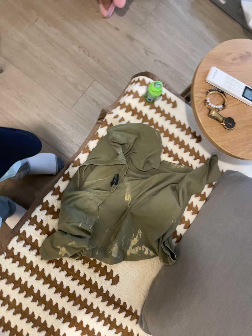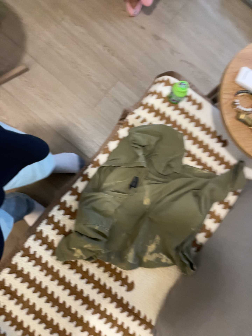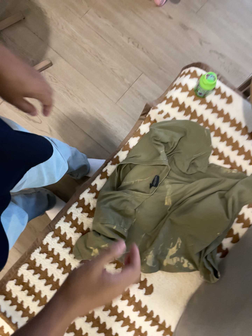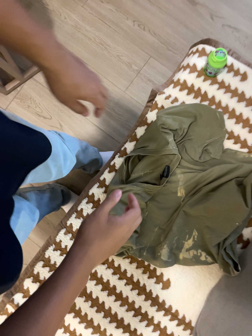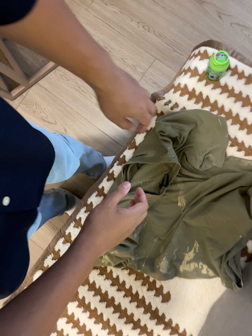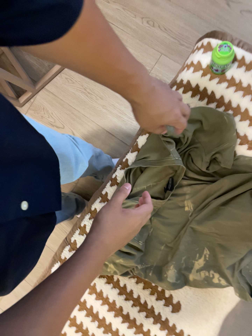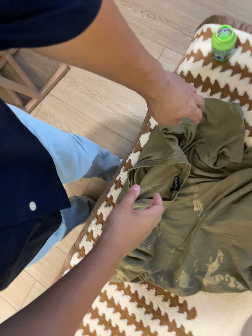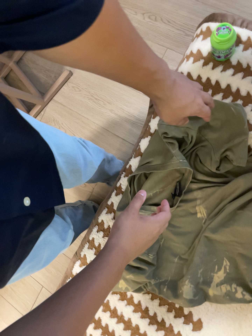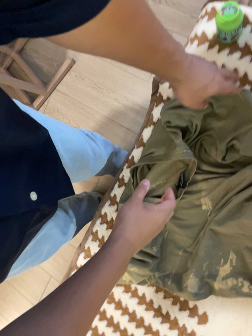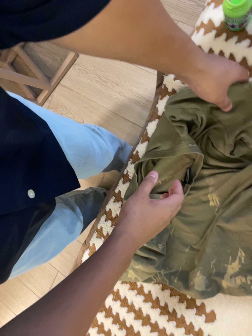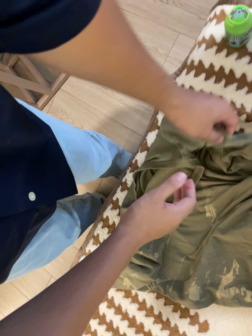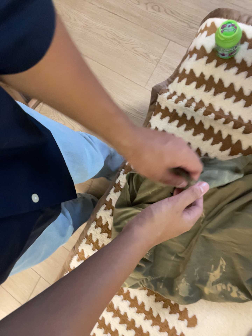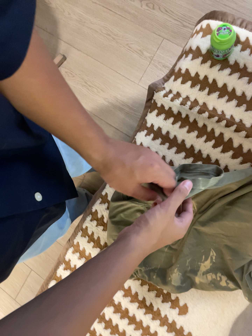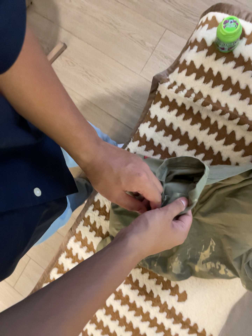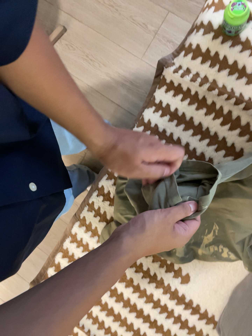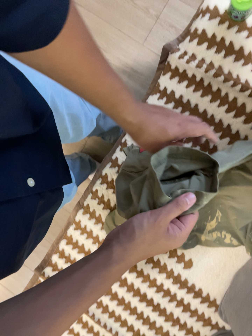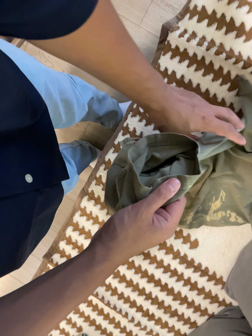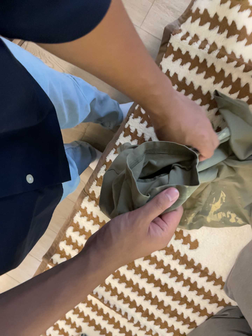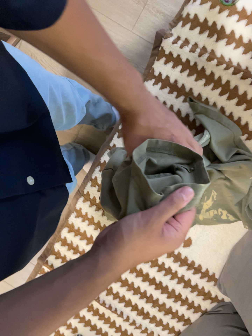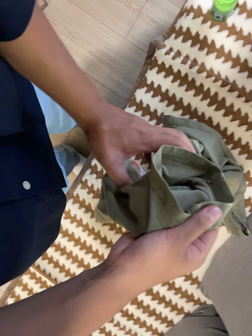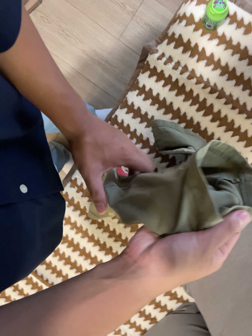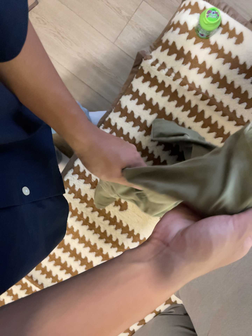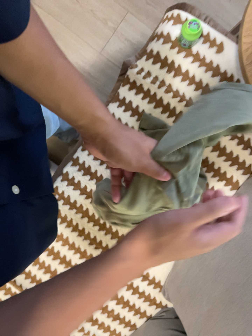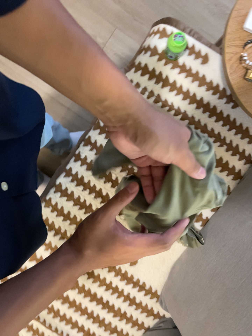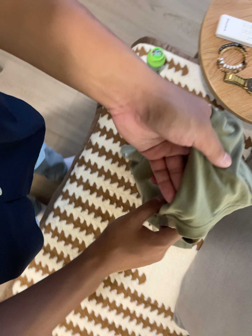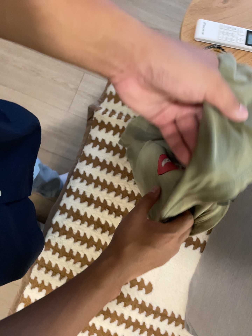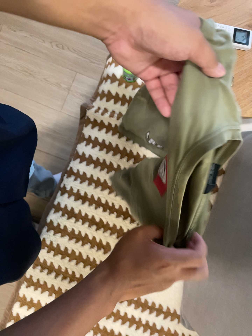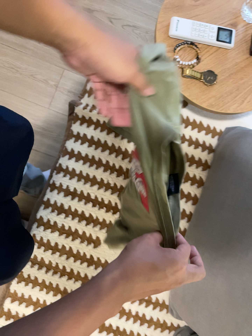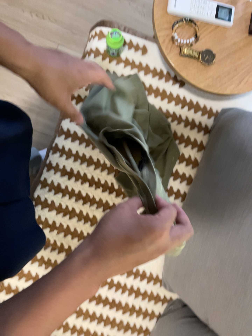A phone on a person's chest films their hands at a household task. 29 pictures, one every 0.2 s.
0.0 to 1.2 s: The camera pans to its left by about 30 degrees. It travels to its right and forward, about 30 cm.
1.2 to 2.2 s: The camera shifts only a little, or ends up much as it began.
2.2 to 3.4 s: The camera travels to its left, about 12 cm. Its aim tips toward the bottom of its view by about 10 degrees, and the scene shifts upward.
3.4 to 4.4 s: The camera pans to its right by about 10 degrees. It travels backward, about 8 cm, so what stands in front gets smaller.
4.4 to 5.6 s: The camera travels toward the bottom of its view, about 9 cm. It rolls about its line of sight by about 15 degrees, and the scene rotates counterclockwise.
The film runs forward here.
